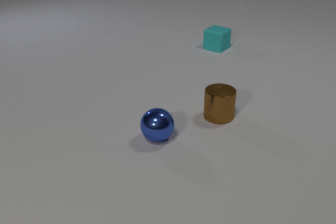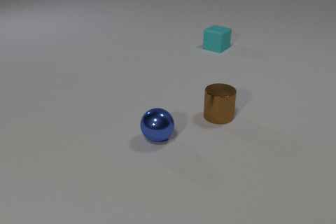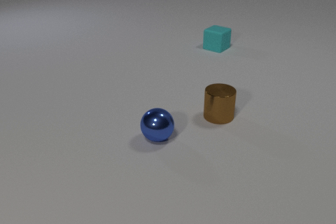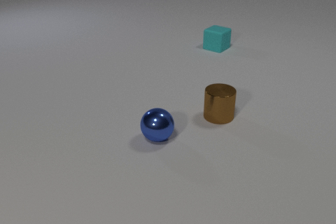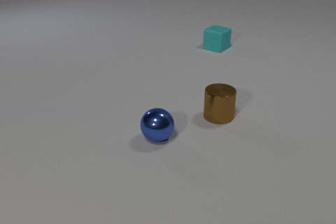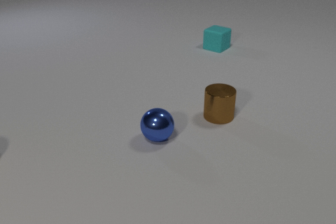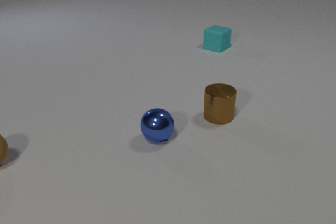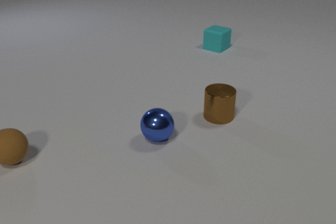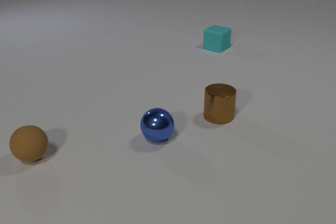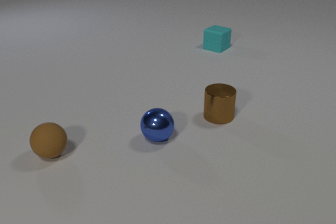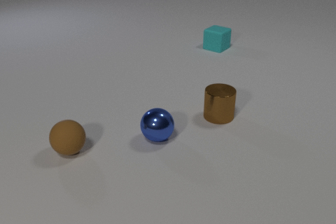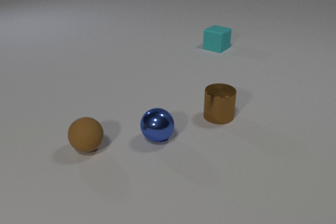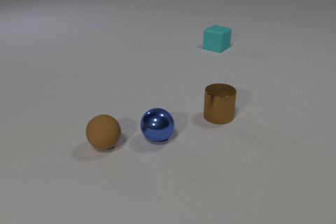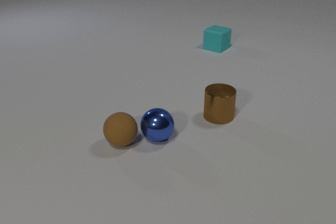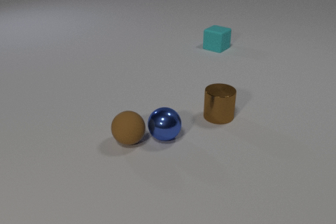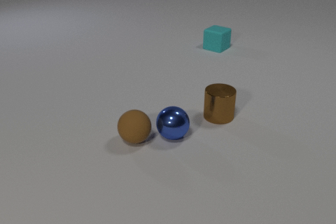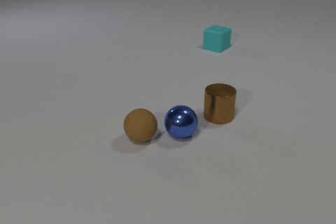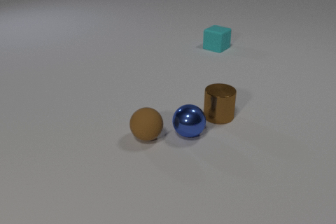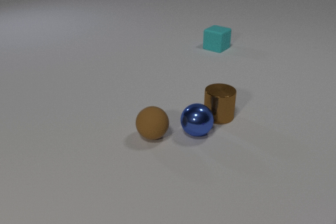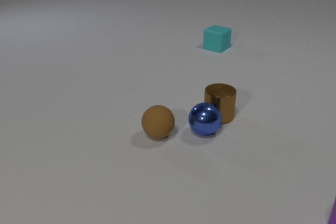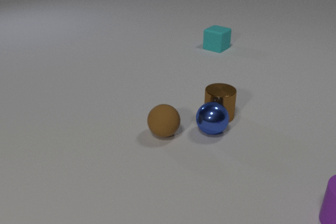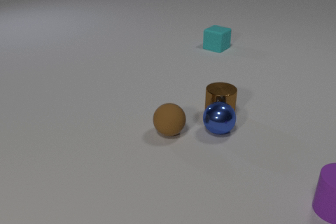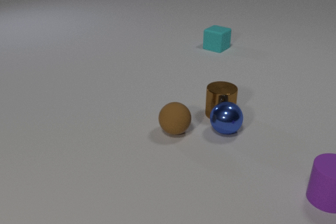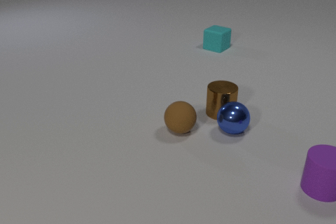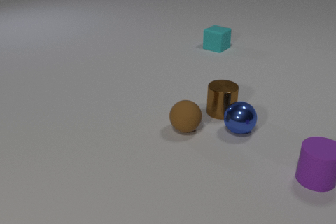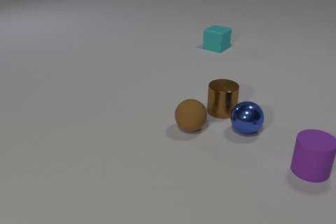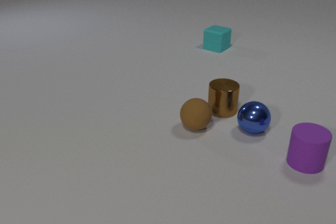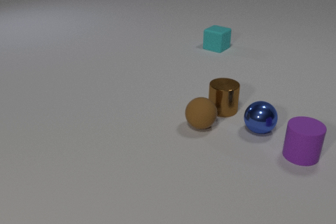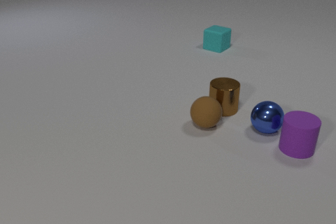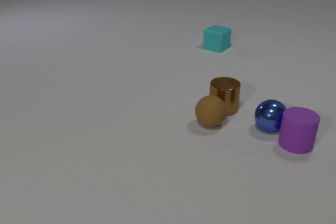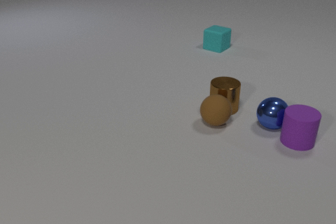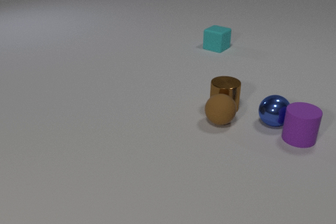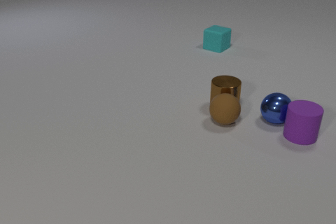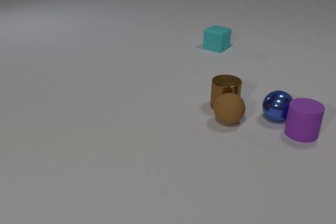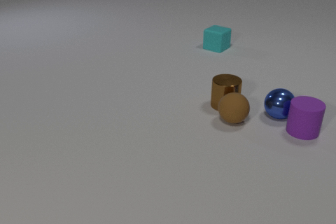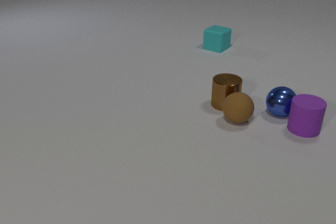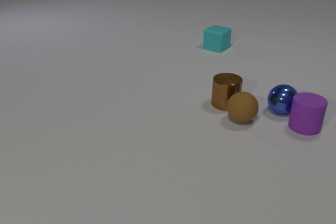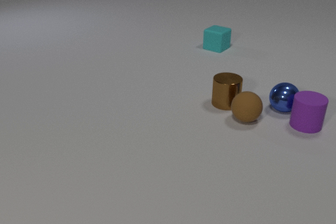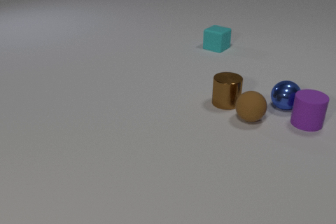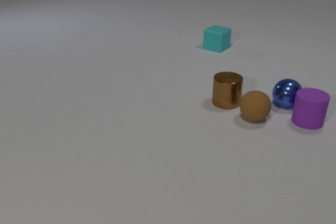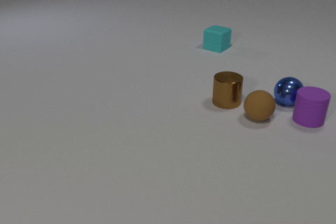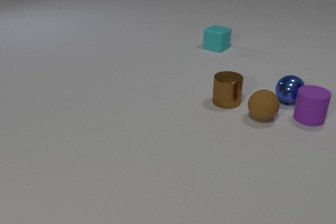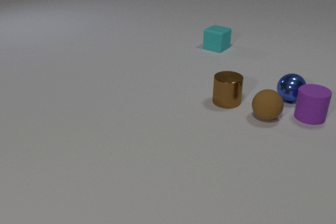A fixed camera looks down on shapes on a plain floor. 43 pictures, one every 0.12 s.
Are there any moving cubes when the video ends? no.
What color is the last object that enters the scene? purple.
What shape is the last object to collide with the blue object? cylinder.
0.00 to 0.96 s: The brown rubber sphere comes in at the left edge, rolls to the right.
0.96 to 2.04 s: The brown rubber sphere rolls to the right. The blue metal sphere rolls to the right. The brown rubber sphere and the blue metal sphere collide.
2.04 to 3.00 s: The brown rubber sphere rolls to the right and away from the camera. The blue metal sphere rolls to the right. The brown metal cylinder slides away from the camera. The purple rubber cylinder comes in at the right edge, slides away from the camera and to the left. The blue metal sphere and the brown metal cylinder collide.
3.00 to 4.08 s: The brown rubber sphere rolls to the right and away from the camera. The blue metal sphere rolls away from the camera and to the right. The brown metal cylinder slides away from the camera. The purple rubber cylinder slides away from the camera. The blue metal sphere and the purple rubber cylinder collide. The brown rubber sphere and the brown metal cylinder collide.
4.08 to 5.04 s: The brown rubber sphere rolls to the right and away from the camera. The blue metal sphere rolls away from the camera. The brown metal cylinder slides away from the camera. The purple rubber cylinder slides away from the camera.
